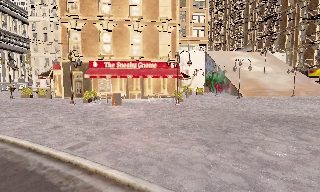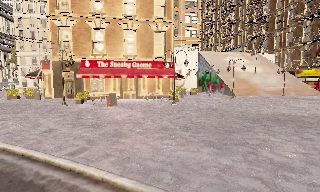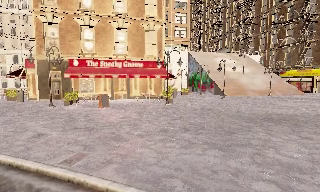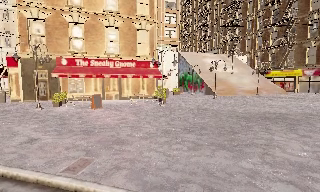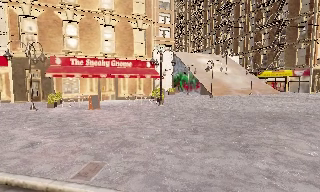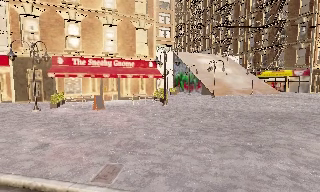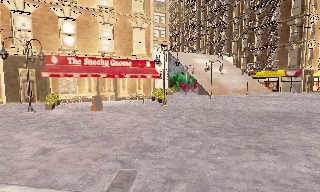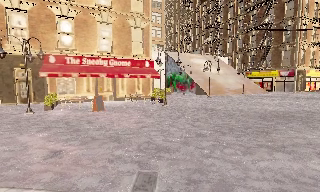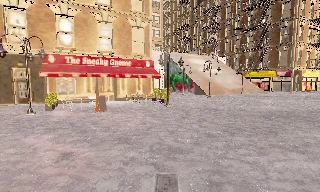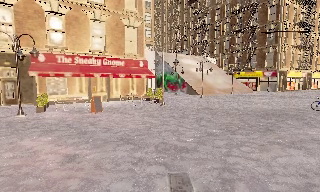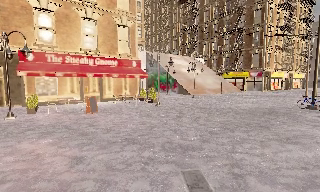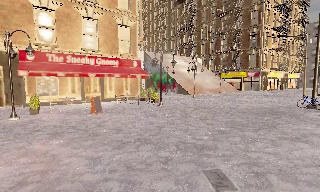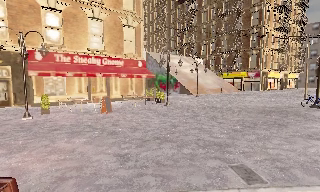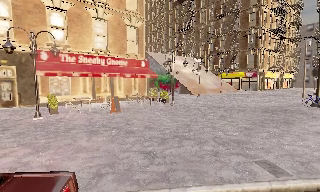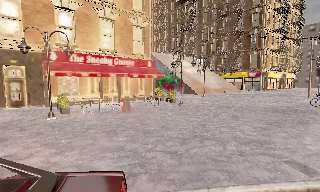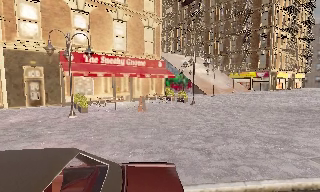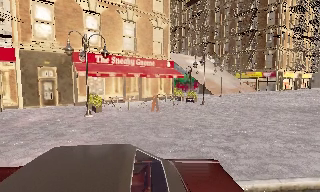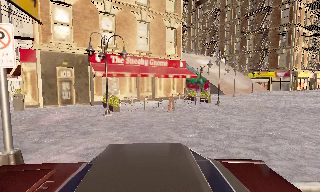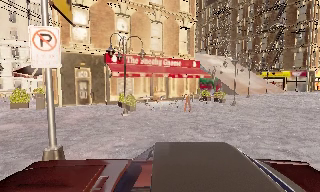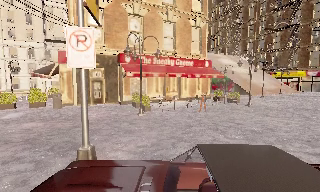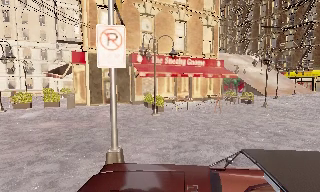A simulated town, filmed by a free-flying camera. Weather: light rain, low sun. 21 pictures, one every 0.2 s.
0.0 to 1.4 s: The camera pans to its right, which is clockwise from overhead, by about 20 degrees. It travels to its left, about 3.5 m.
1.4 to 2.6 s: The camera pans to its right, which is clockwise from overhead, by about 10 degrees. It travels to its left, about 3.5 m. It gains speed.
2.6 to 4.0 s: The camera swings to its left by about 15 degrees, and the scene slides to the right. It travels to its left, about 4.5 m, so close, fixed things drift to the right.
The film runs forward here.
